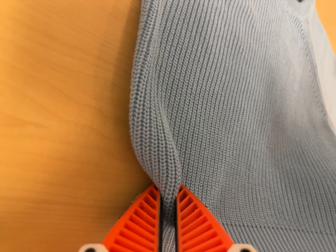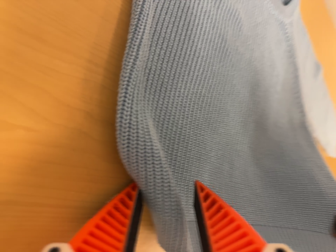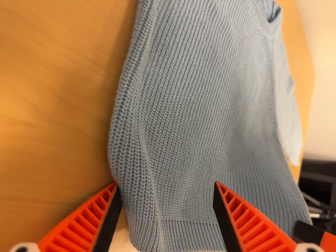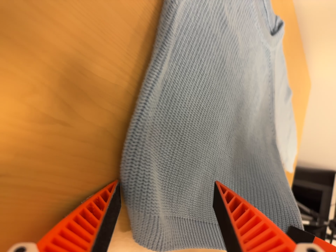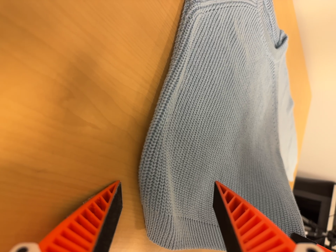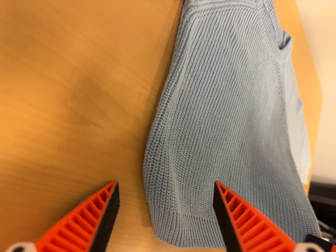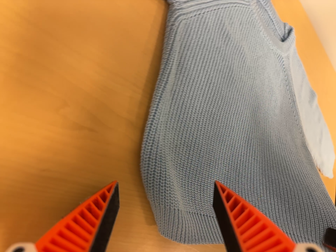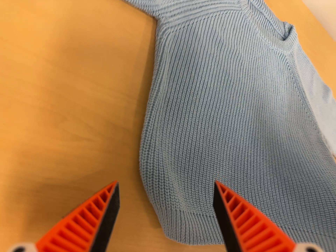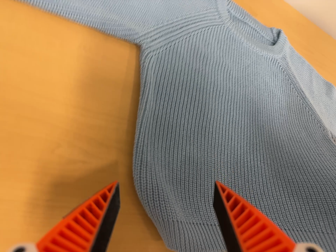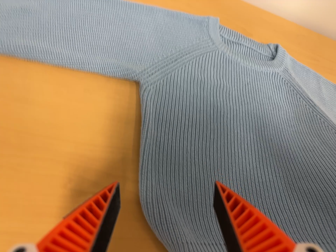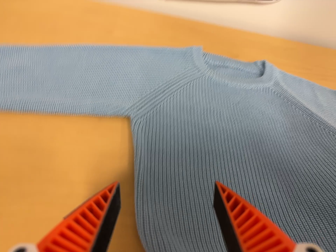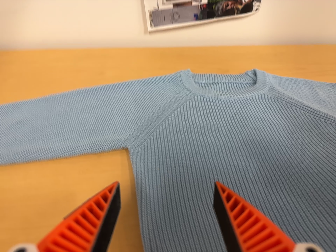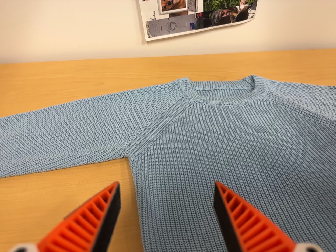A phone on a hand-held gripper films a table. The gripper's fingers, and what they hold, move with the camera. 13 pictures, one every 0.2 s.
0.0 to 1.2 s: The camera travels backward, about 7 cm, so what stands in front gets smaller.
1.2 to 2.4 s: The camera pans to its left by about 25 degrees. It travels to its right, about 18 cm. Its aim tips toward the top of its view by about 30 degrees, and the scene shifts downward. It rolls about its line of sight by about 40 degrees, and the scene rotates counterclockwise.
The film runs backward here.
